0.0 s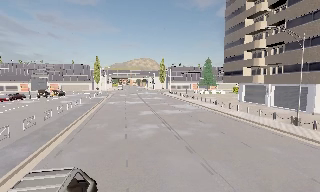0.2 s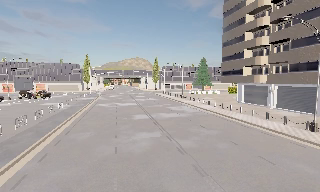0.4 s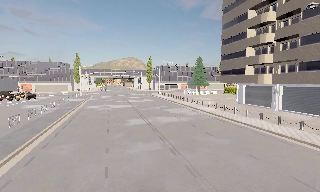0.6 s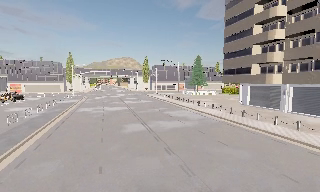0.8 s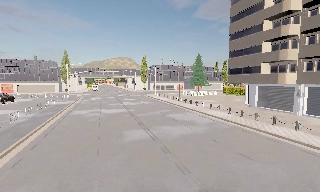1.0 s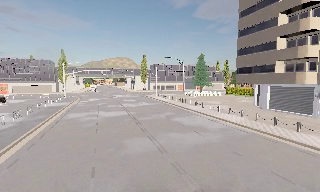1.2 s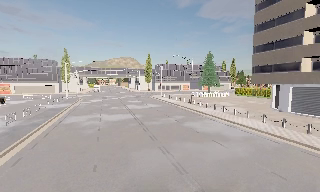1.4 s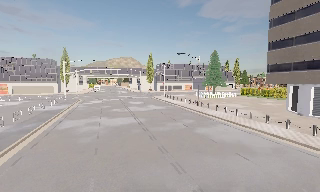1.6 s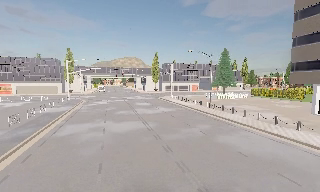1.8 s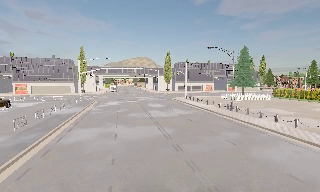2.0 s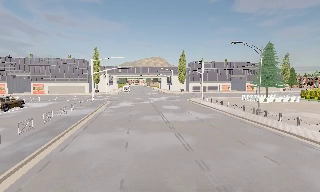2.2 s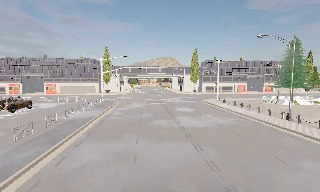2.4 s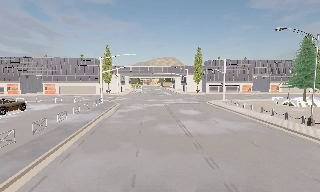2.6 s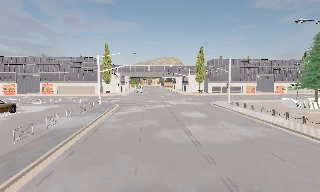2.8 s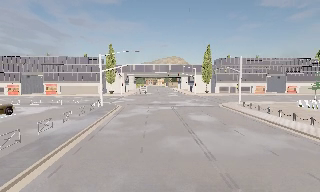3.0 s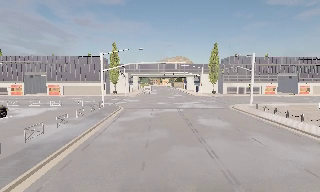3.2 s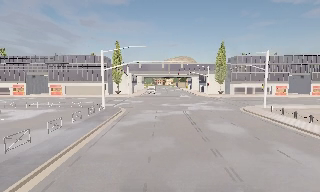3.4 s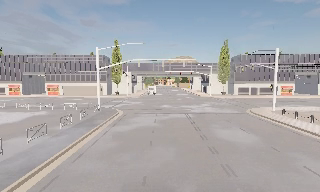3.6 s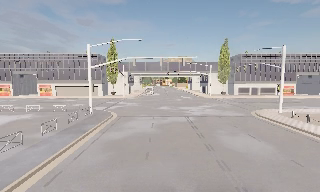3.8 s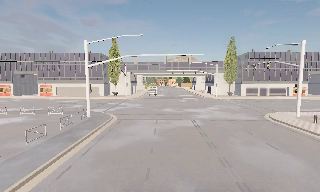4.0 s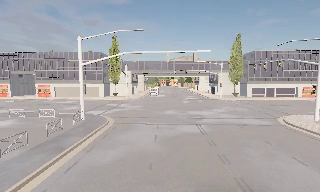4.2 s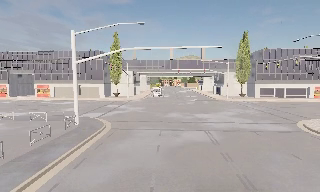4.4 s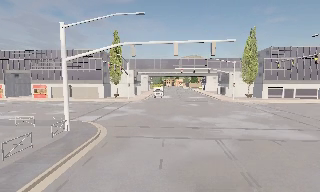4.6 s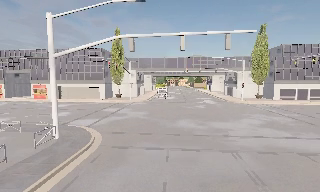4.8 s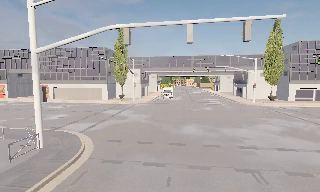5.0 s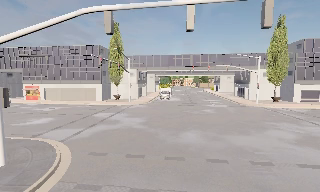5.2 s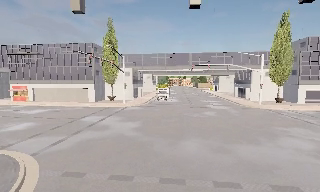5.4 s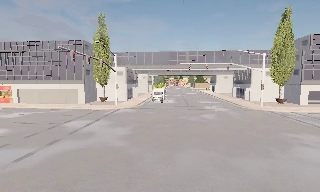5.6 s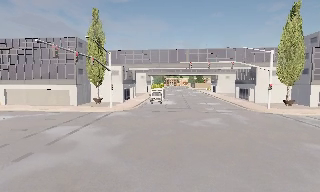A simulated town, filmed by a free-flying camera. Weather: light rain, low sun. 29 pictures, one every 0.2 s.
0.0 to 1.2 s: The camera travels forward, about 12 m, so what stands in front looms larger.
1.2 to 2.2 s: The scene slides to the right, as the camera pans about 15 degrees to its left. It travels forward, about 9 m, so what stands in front looms larger.
2.2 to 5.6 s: The camera pans to its left, which is counterclockwise from overhead, by about 10 degrees. It travels forward, about 30 m, so what stands in front looms larger.
The film runs backward here.
